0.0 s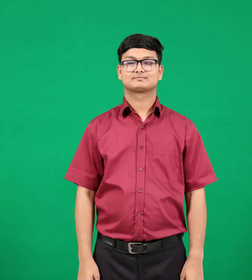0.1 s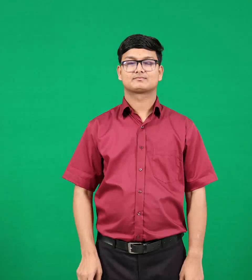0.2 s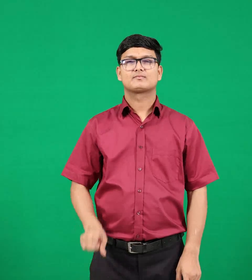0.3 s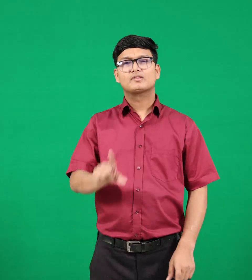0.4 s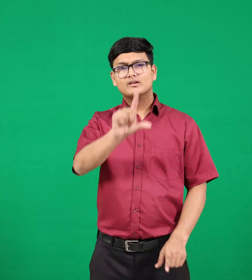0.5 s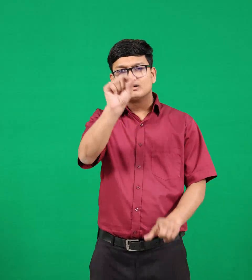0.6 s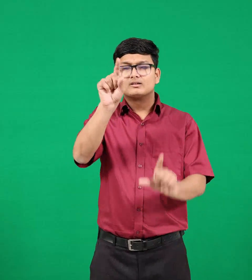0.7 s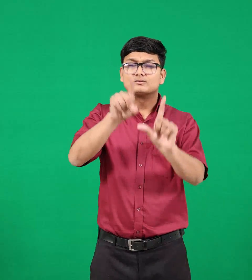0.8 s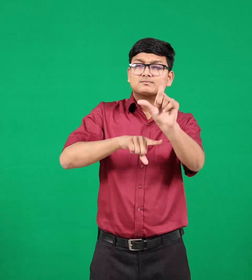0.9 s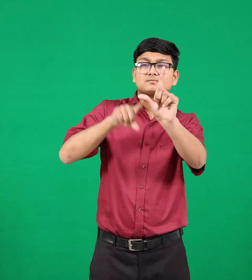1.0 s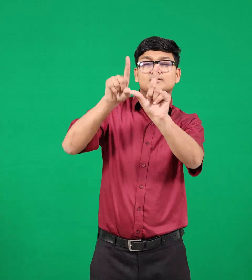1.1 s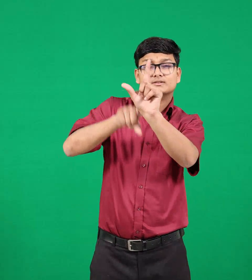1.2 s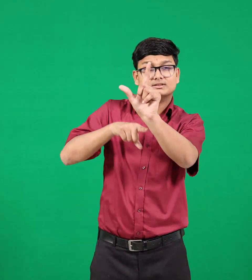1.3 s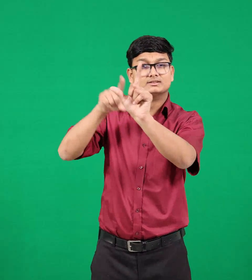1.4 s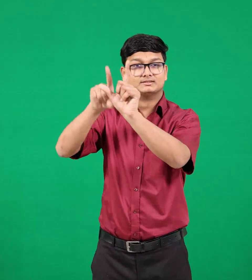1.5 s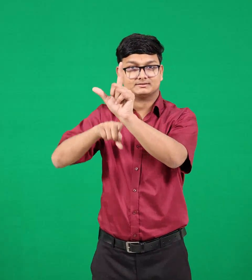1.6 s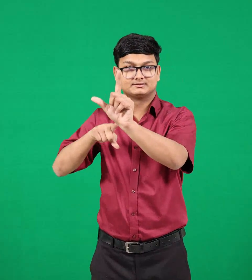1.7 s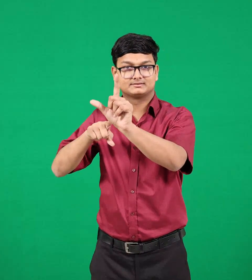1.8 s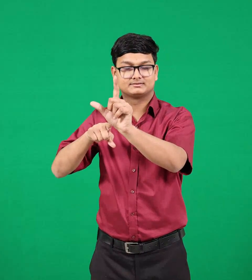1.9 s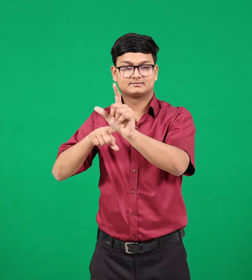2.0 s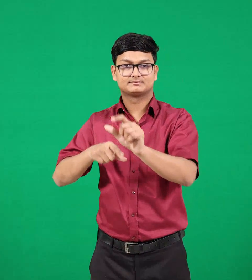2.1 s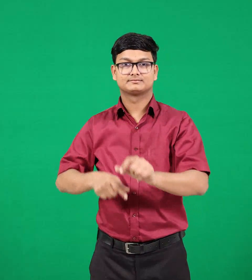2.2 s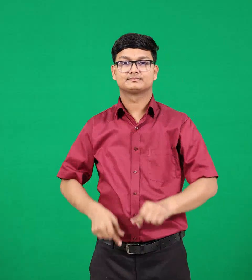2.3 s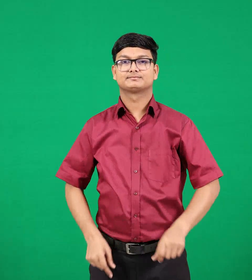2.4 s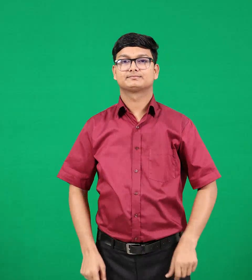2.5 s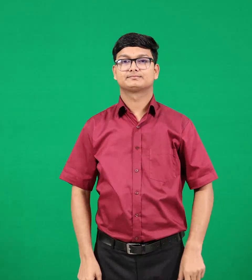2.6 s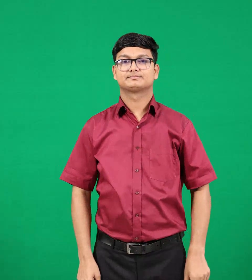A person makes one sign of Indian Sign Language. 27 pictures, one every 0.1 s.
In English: centuries
